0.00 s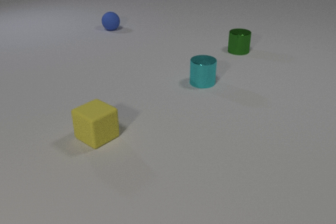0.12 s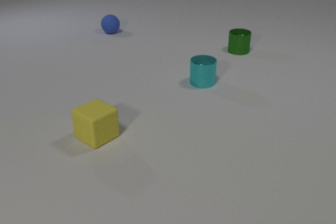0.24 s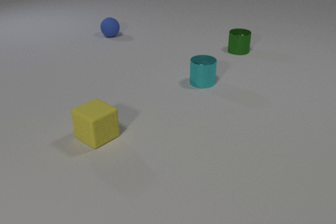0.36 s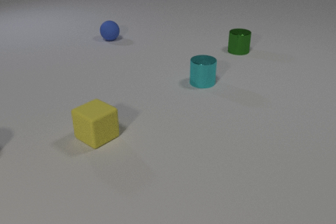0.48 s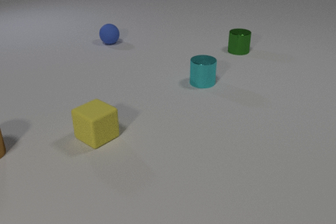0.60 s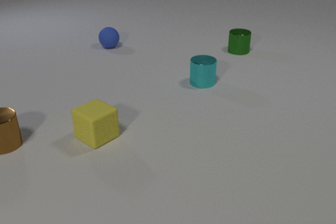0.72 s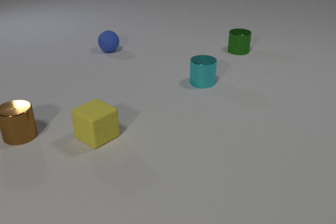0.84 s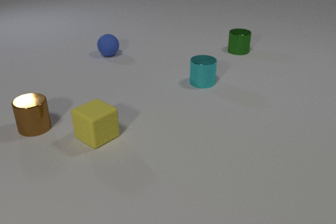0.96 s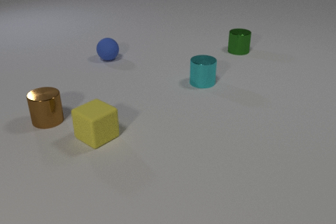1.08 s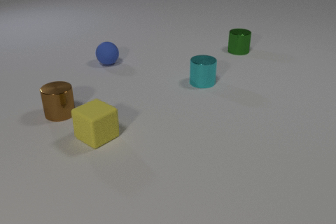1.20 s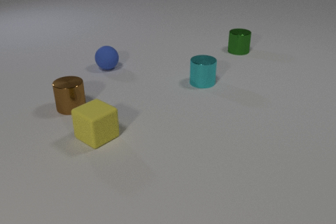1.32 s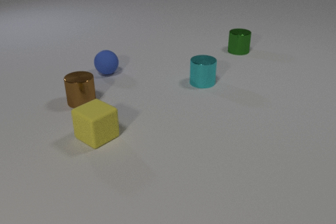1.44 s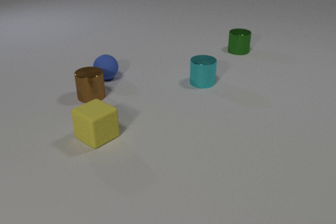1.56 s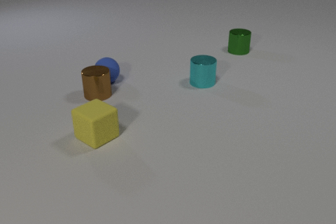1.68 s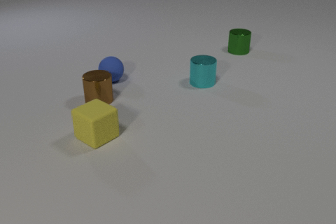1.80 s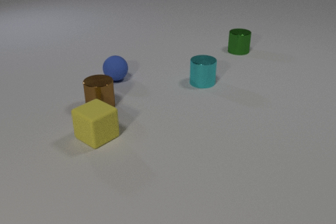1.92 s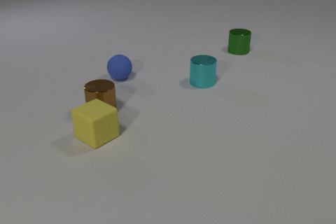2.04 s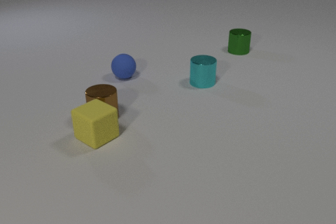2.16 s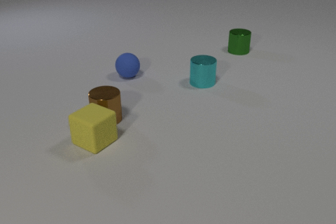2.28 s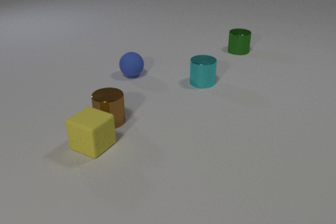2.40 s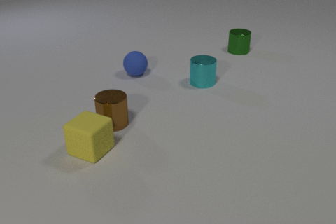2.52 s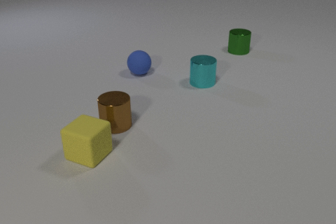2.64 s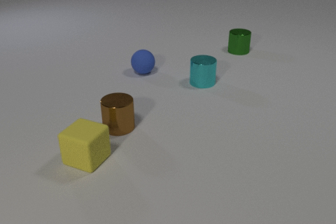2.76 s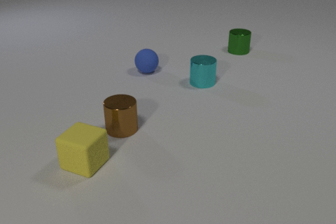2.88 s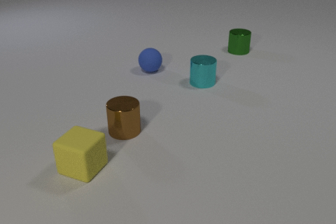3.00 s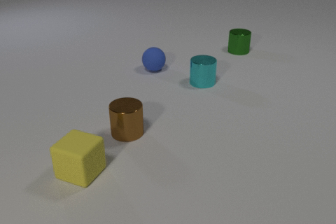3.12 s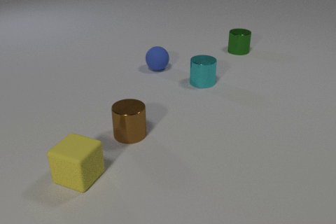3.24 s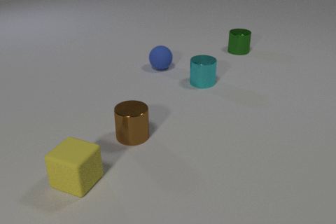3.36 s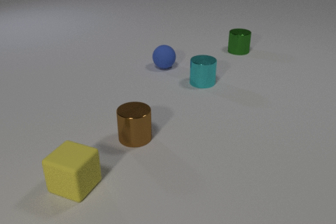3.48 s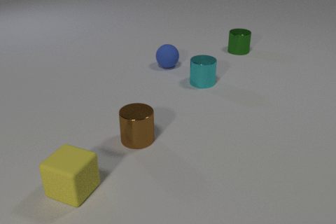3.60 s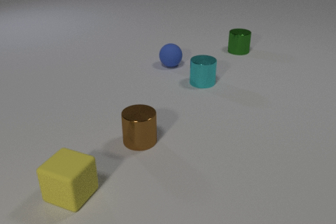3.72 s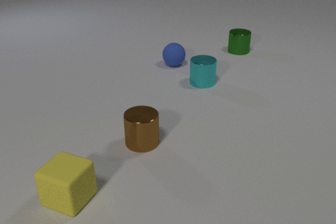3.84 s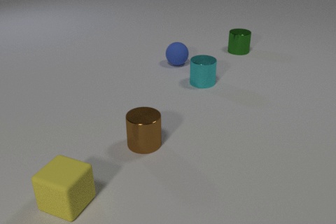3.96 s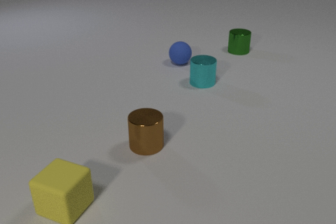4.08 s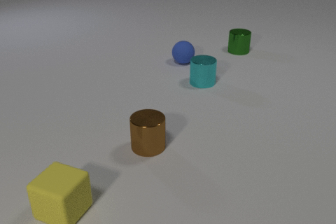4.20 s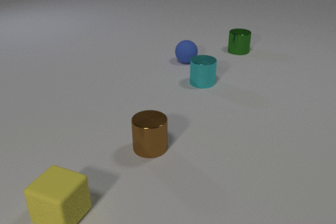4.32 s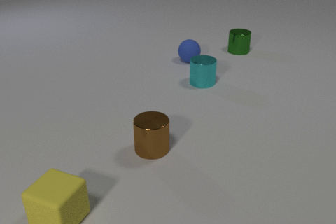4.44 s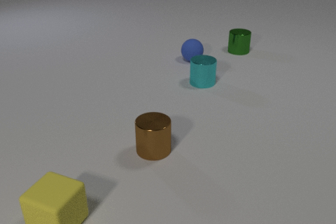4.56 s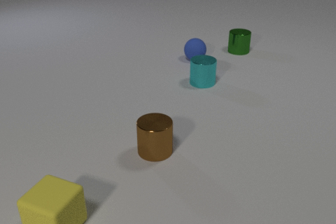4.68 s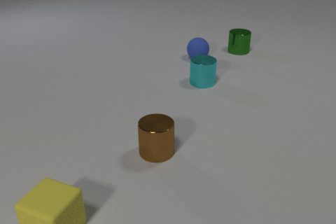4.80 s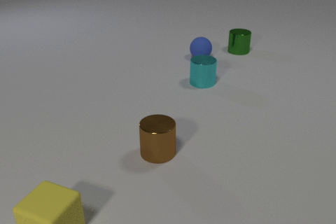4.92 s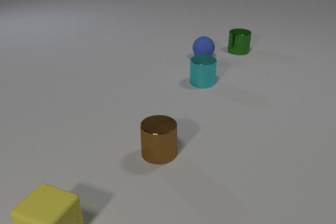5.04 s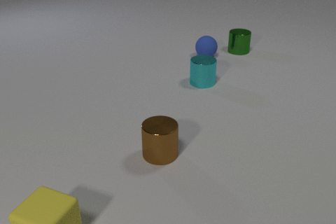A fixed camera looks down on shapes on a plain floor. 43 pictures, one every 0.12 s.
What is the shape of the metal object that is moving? cylinder.
What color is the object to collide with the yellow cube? brown.
How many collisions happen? 2.
0.00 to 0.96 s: The brown metal cylinder comes in at the left edge, slides to the right and away from the camera. The blue rubber sphere rolls toward the camera.
0.96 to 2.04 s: The brown metal cylinder slides to the right. The blue rubber sphere rolls toward the camera. The brown metal cylinder and the blue rubber sphere collide. The brown metal cylinder and the yellow rubber cube collide.
2.04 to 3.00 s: The brown metal cylinder slides toward the camera and to the right. The blue rubber sphere rolls to the right and away from the camera. The yellow rubber cube slides toward the camera.
3.00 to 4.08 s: The brown metal cylinder slides toward the camera and to the right. The blue rubber sphere rolls to the right and away from the camera. The yellow rubber cube slides toward the camera.
4.08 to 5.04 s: The brown metal cylinder slides toward the camera and to the right. The blue rubber sphere rolls to the right and away from the camera. The yellow rubber cube slides toward the camera.
